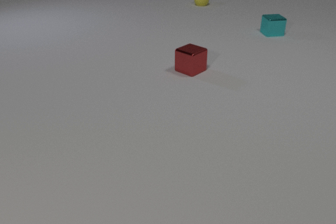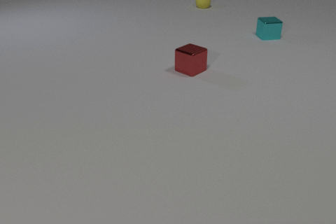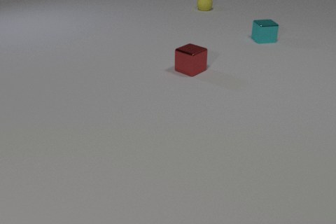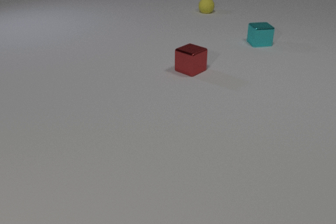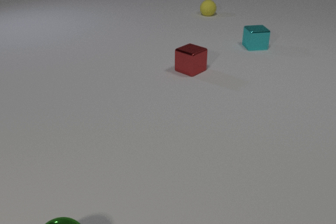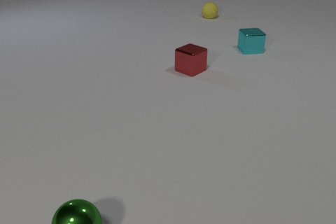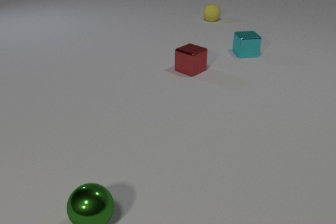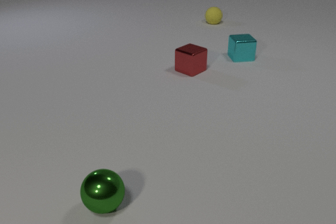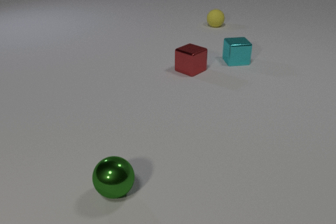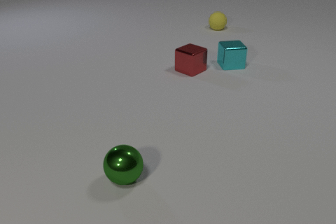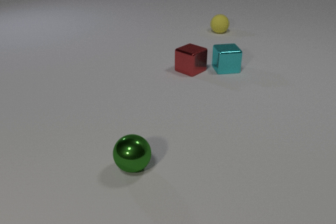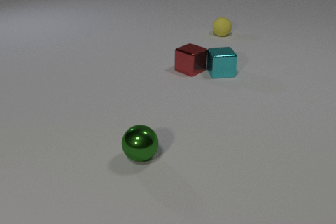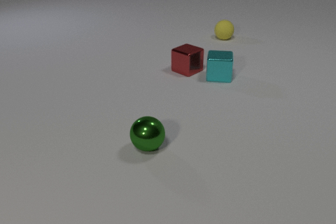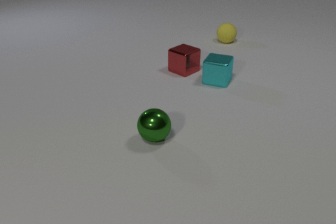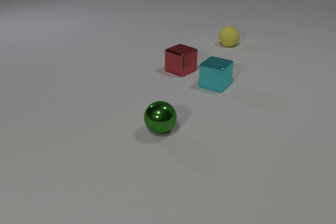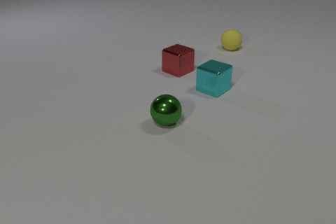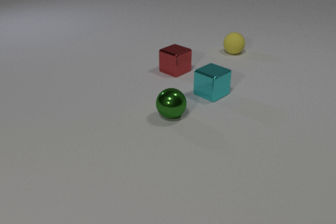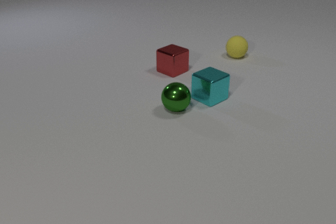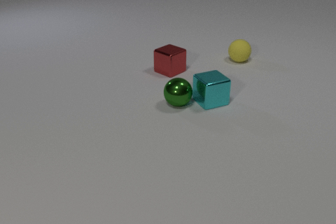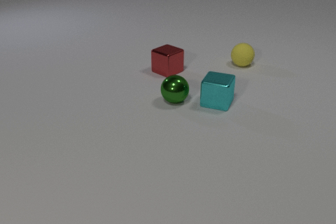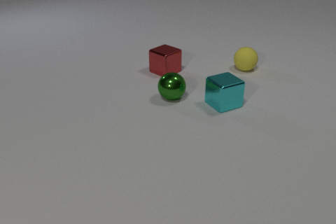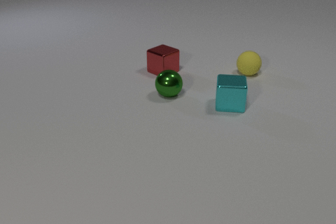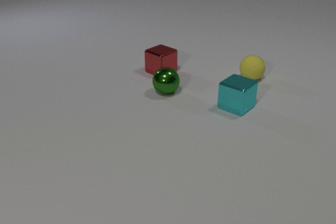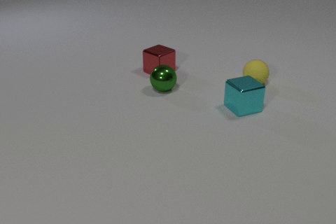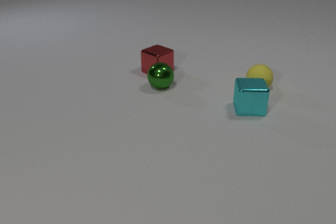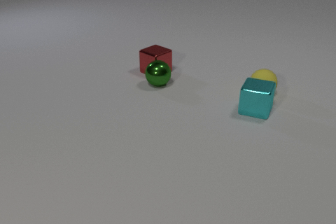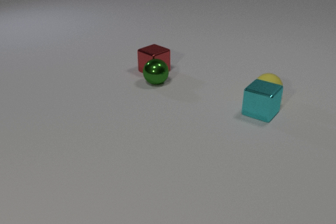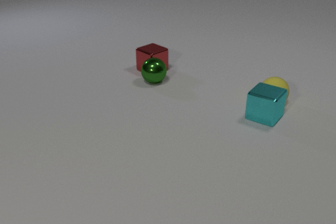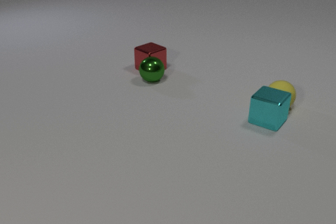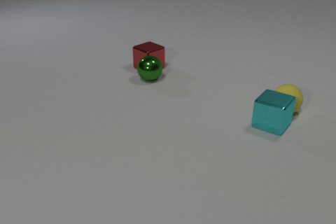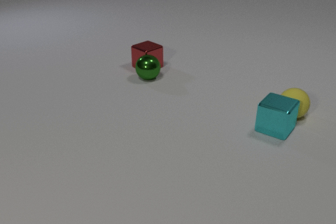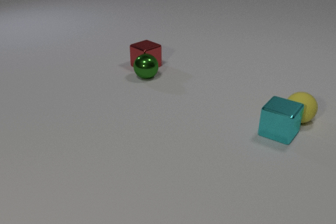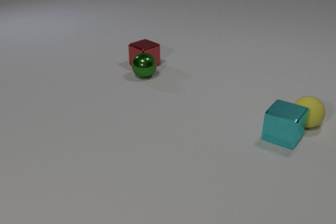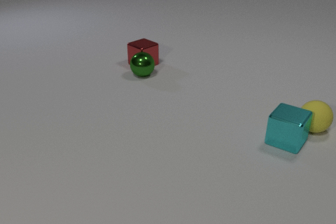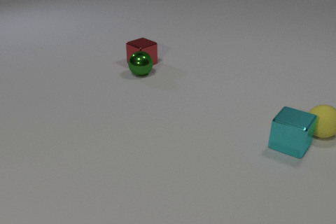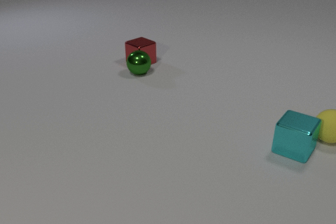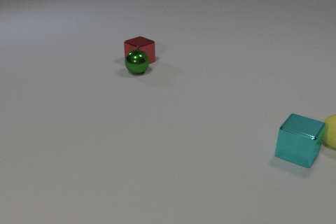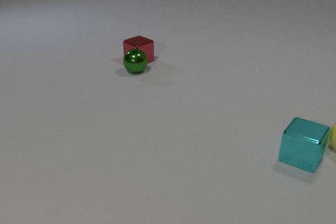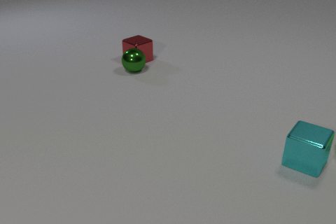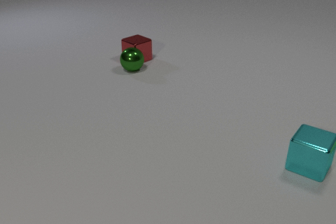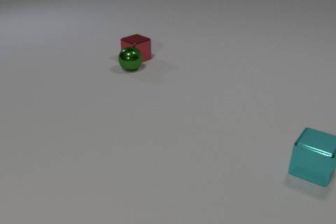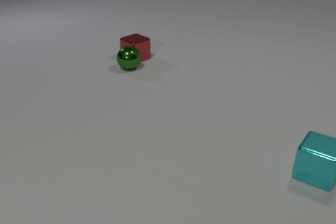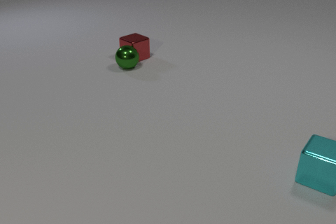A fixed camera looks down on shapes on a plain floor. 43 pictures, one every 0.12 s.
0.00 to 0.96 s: The green metal sphere comes in at the bottom edge, rolls away from the camera and to the right. The cyan metal cube slides toward the camera. The yellow rubber sphere rolls toward the camera.
0.96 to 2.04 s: The green metal sphere rolls away from the camera and to the right. The cyan metal cube slides toward the camera. The red metal cube slides to the left. The yellow rubber sphere rolls toward the camera. The cyan metal cube and the red metal cube collide.
2.04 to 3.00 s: The green metal sphere rolls away from the camera. The cyan metal cube slides to the right. The red metal cube slides to the left. The yellow rubber sphere rolls toward the camera. The green metal sphere and the cyan metal cube collide.
3.00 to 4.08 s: The green metal sphere rolls away from the camera and to the left. The cyan metal cube slides toward the camera and to the right. The red metal cube slides away from the camera and to the left. The yellow rubber sphere rolls toward the camera and to the right. The green metal sphere and the red metal cube collide. The cyan metal cube and the yellow rubber sphere collide.
4.08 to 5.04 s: The green metal sphere rolls away from the camera and to the left. The cyan metal cube slides toward the camera and to the right. The red metal cube slides away from the camera and to the left. The yellow rubber sphere rolls to the right and toward the camera, leaves at the right edge.
What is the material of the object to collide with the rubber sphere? metal.
How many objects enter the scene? 1.
What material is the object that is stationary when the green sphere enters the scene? metal.
